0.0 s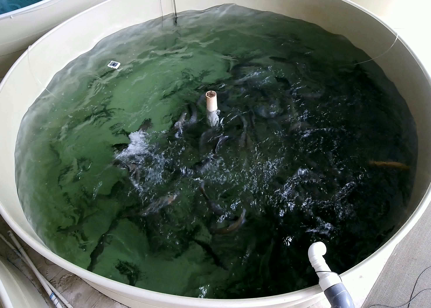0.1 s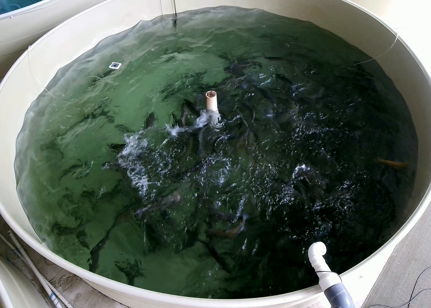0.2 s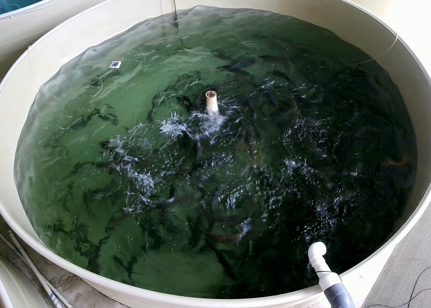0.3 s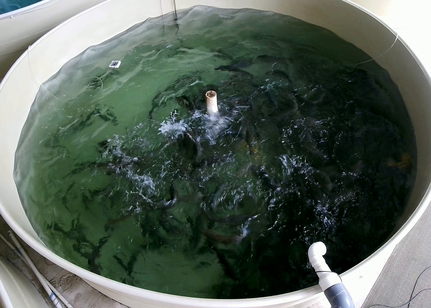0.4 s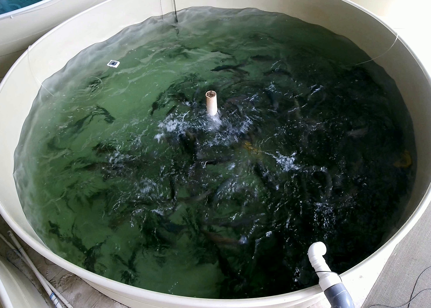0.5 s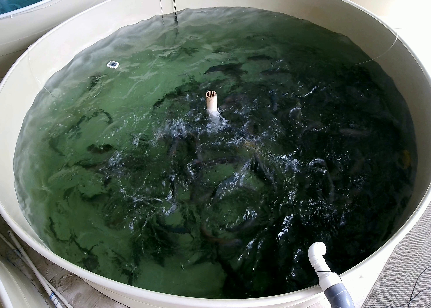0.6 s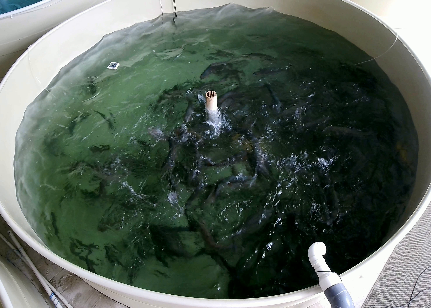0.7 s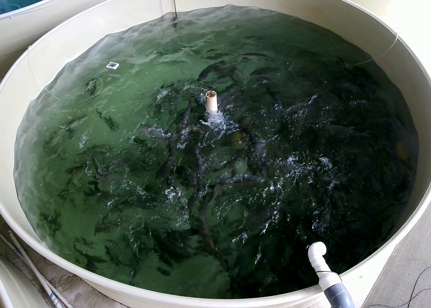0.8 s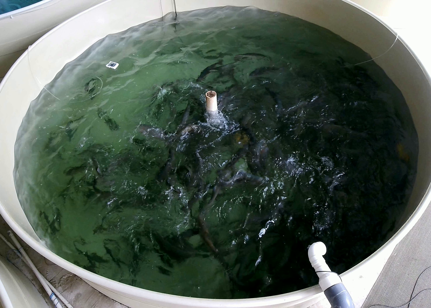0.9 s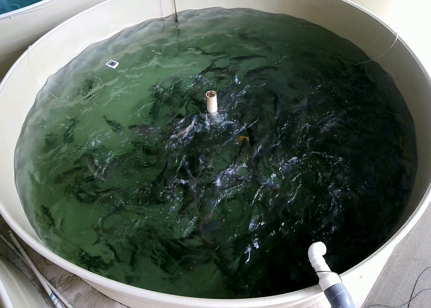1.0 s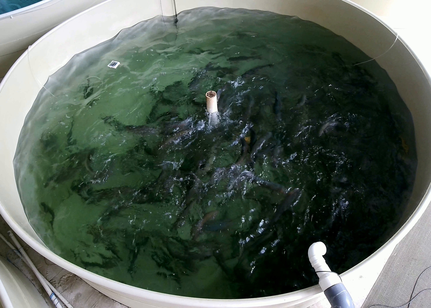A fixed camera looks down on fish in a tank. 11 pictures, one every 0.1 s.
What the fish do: Strong feeding.
